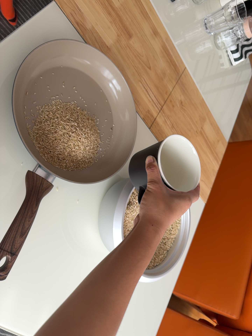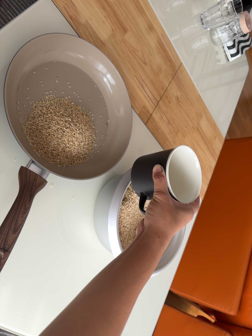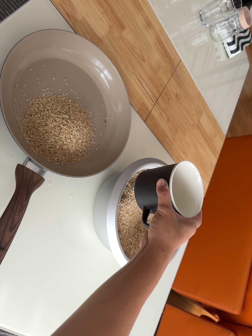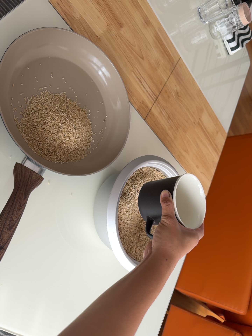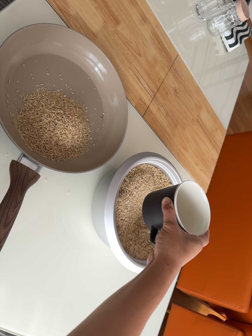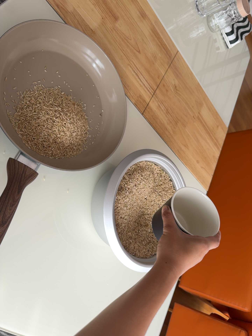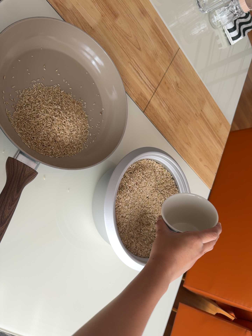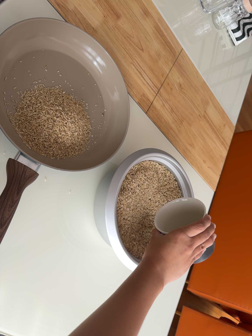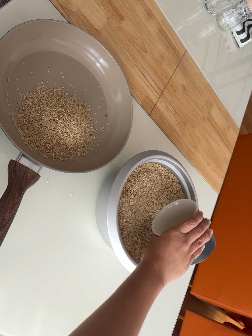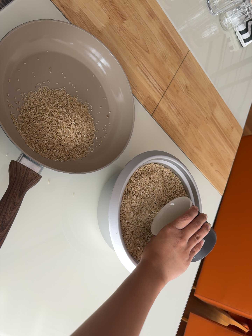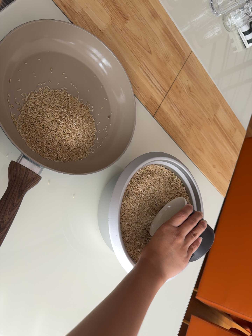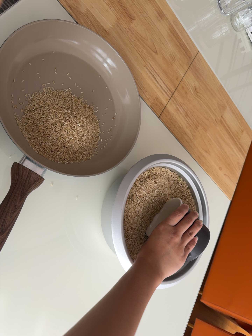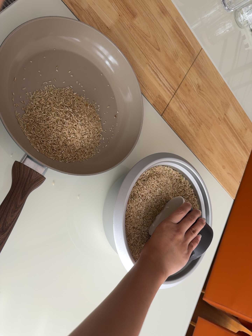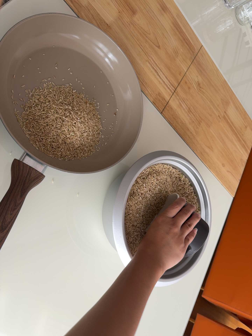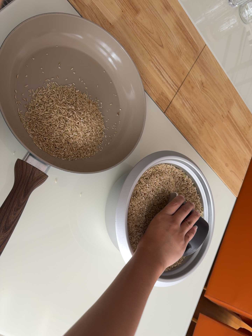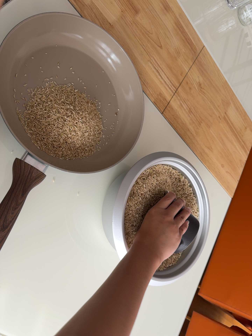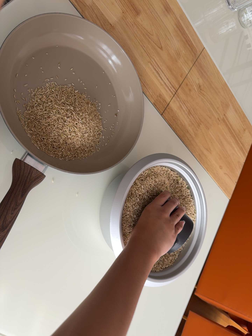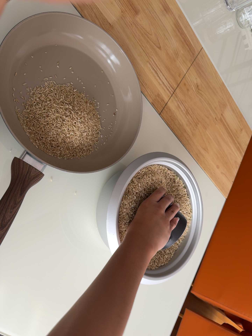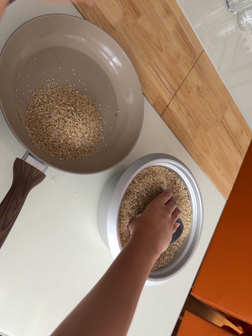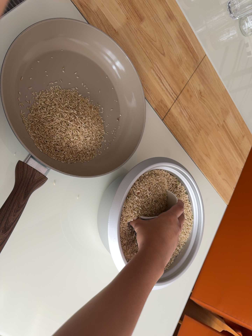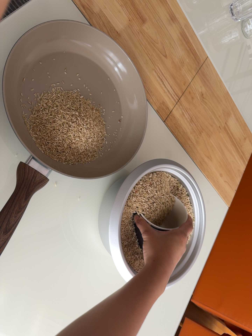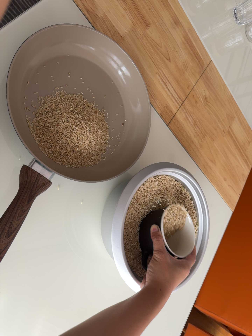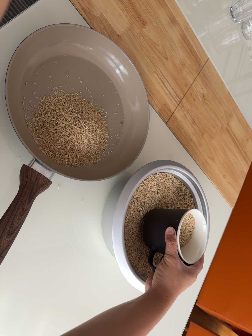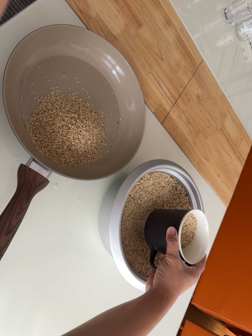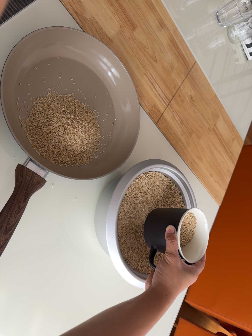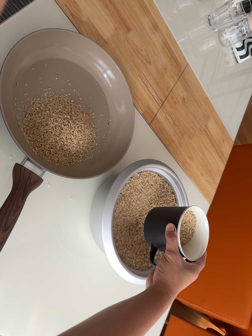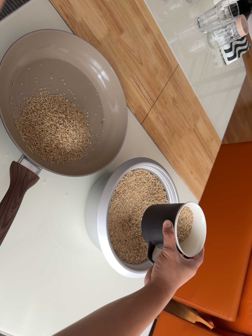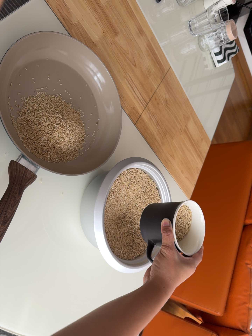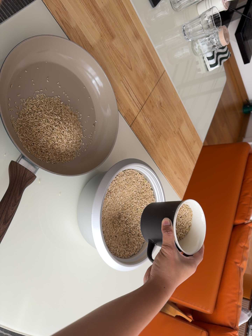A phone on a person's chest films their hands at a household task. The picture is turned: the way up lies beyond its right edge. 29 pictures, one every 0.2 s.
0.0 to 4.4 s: The camera travels forward, about 7 cm, so what stands in front looms larger.
4.4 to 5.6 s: The camera pans to its right by about 10 degrees. It travels backward, about 9 cm, so what stands in front gets smaller.
The film runs forward here.
